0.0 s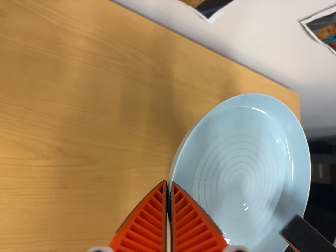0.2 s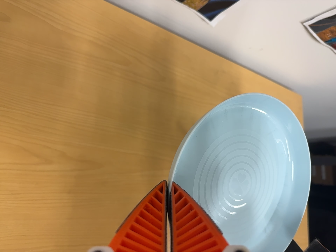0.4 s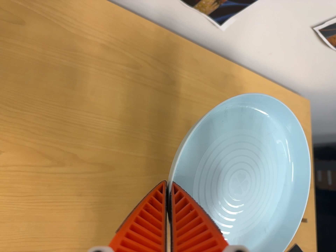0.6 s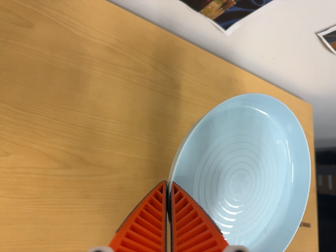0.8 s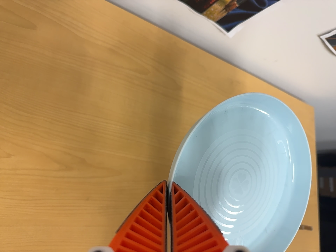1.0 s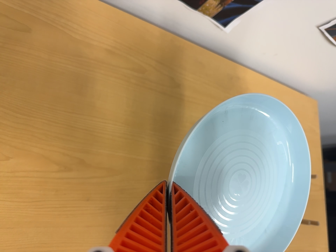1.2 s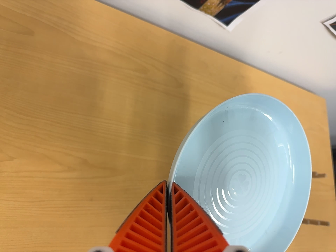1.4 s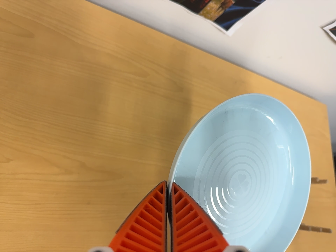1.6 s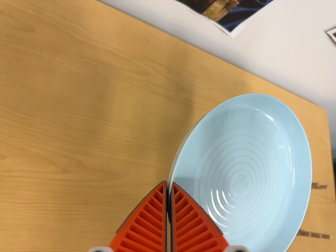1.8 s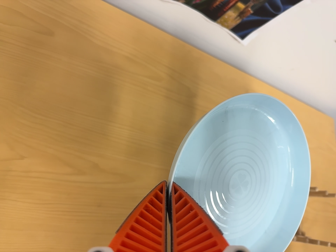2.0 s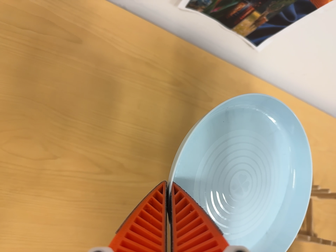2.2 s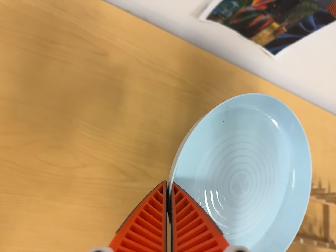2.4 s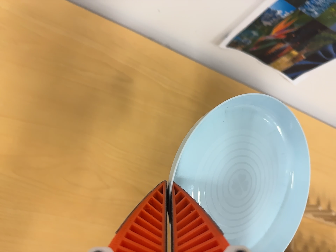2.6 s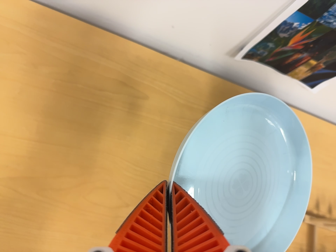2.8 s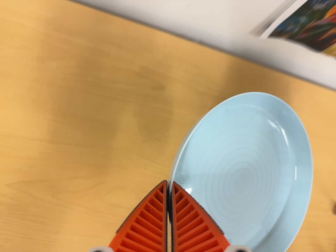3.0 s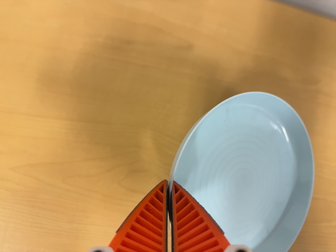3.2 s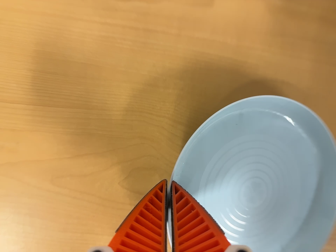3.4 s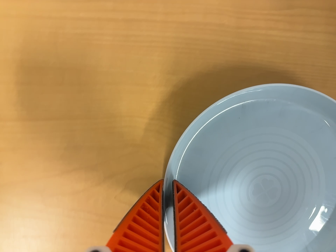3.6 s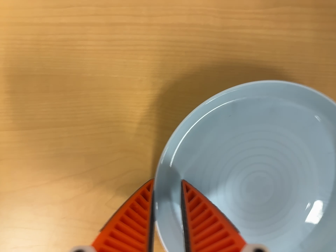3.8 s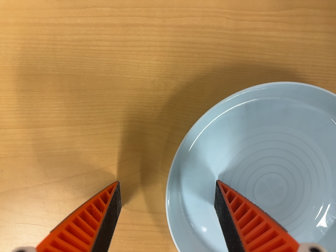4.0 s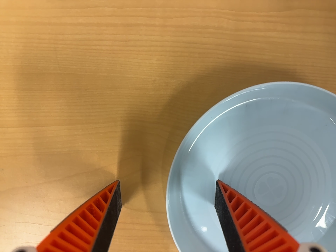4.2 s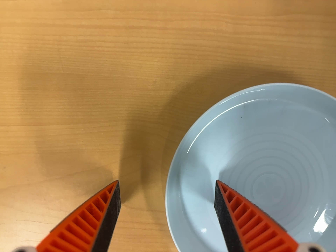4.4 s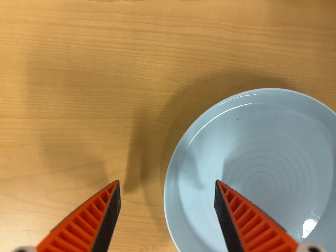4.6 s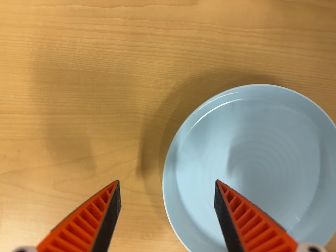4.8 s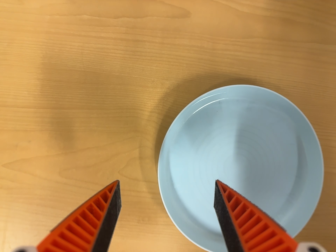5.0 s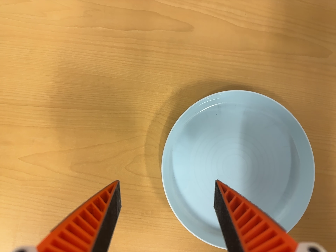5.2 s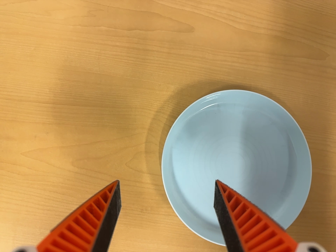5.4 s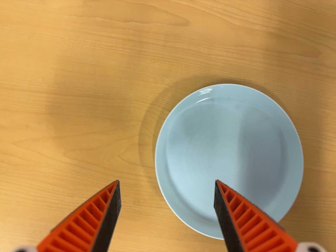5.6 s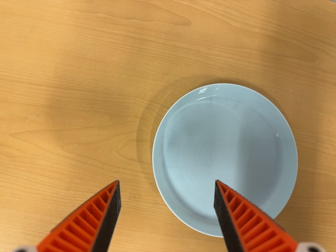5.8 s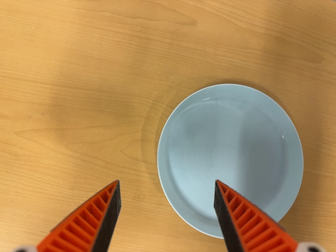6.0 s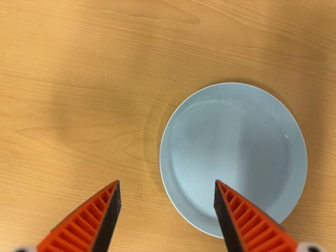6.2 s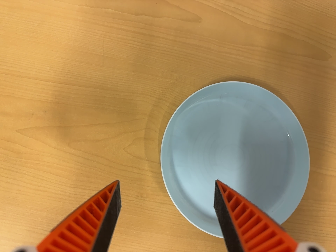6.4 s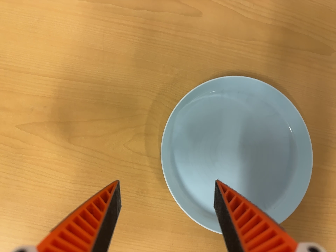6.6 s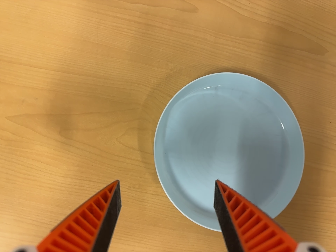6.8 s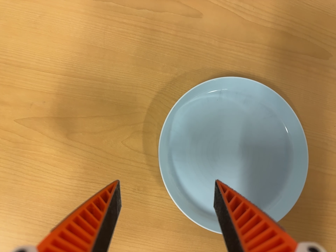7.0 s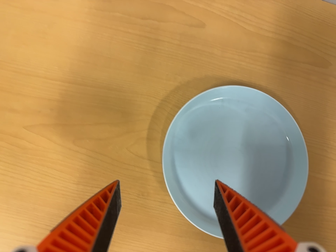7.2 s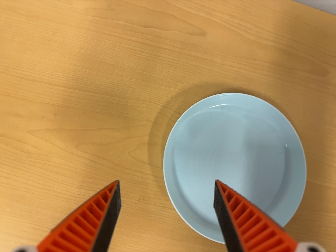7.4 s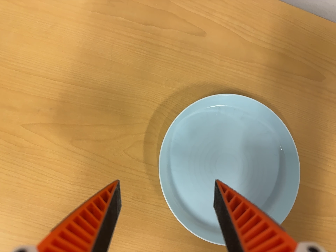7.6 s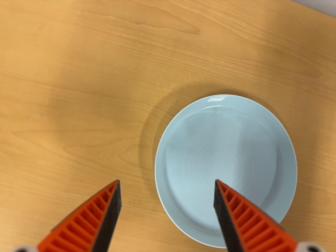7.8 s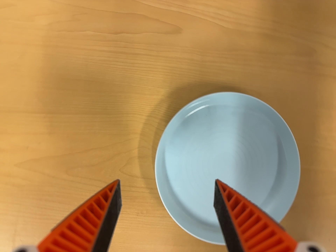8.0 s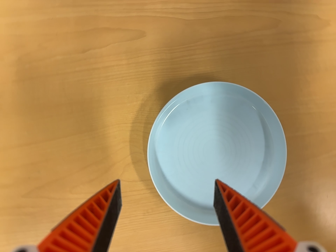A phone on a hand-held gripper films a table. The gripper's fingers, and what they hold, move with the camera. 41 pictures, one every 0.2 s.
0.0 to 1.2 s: The camera shifts only a little, or ends up much as it began.
1.2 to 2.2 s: The camera travels to its left, about 8 cm, so close, fixed things drift to the right.
2.2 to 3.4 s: The scene slides to the right, as the camera pans about 25 degrees to its left. It travels forward and toward the top of its view, about 22 cm, so what stands in front looms larger. Its aim tips toward the bottom of its view by about 20 degrees. It rolls about its line of sight by about 10 degrees, and the scene rotates counterclockwise.
3.4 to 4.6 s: The camera shifts only a little, or ends up much as it began.
4.6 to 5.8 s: The camera travels toward the bottom of its view and backward, about 9 cm. Its aim tips toward the top of its view by about 10 degrees.
5.8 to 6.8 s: The camera shifts only a little, or ends up much as it began.
6.8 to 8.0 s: The camera travels toward the top of its view, about 9 cm. Its aim tips toward the bottom of its view by about 10 degrees. It rolls about its line of sight by about 20 degrees, and the scene rotates counterclockwise.
The film runs backward here.
